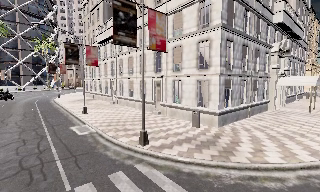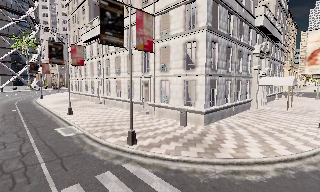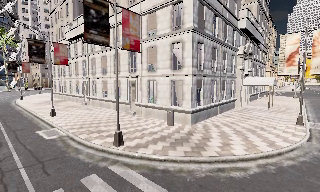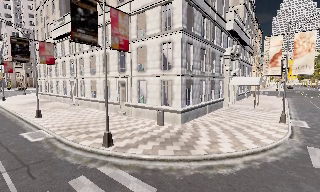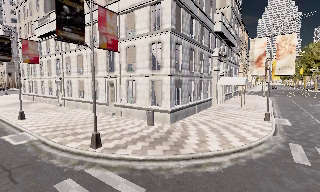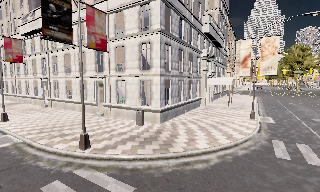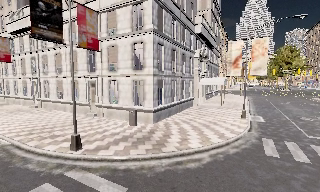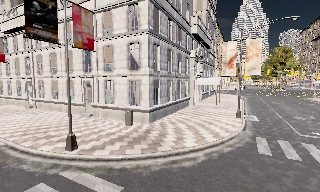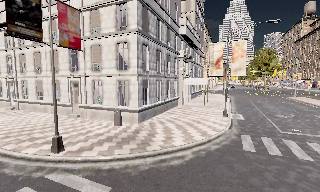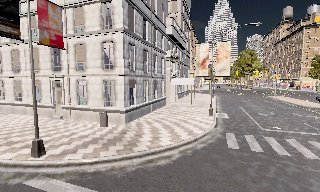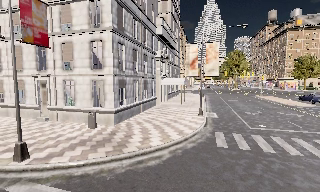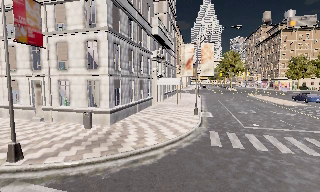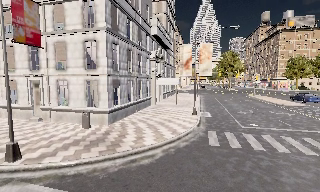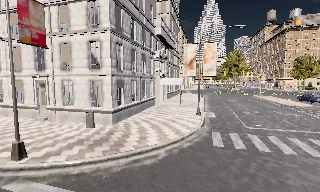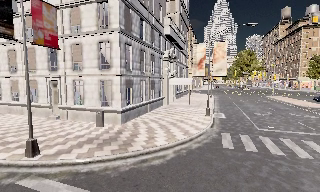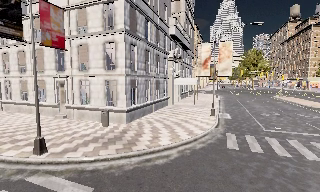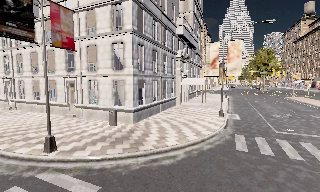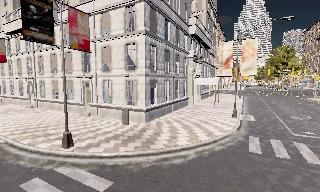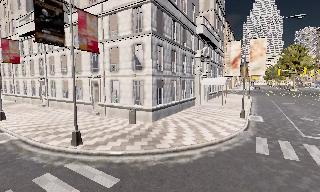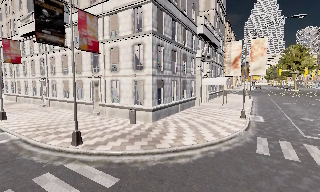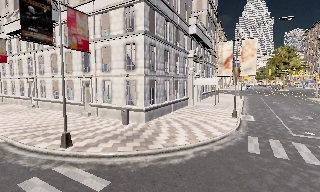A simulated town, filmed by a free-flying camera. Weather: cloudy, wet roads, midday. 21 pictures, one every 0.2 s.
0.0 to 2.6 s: The camera pans to its right, which is clockwise from overhead, by about 35 degrees. It travels to its right, about 0.5 m, so close, fixed things drift to the left.
2.6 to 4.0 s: The camera swings to its left by about 15 degrees, and the scene slides to the right.
The film runs backward here.
